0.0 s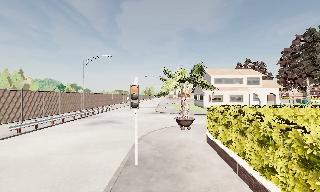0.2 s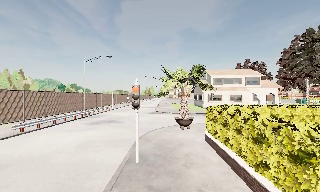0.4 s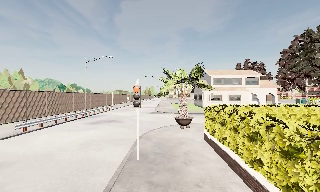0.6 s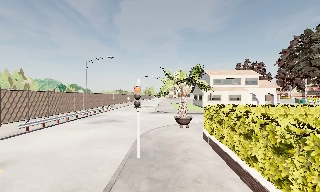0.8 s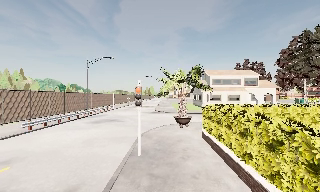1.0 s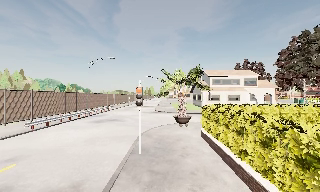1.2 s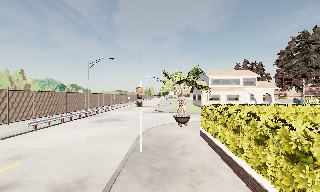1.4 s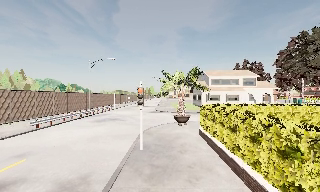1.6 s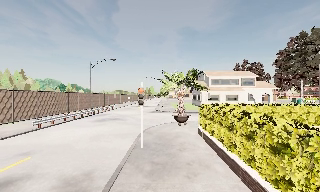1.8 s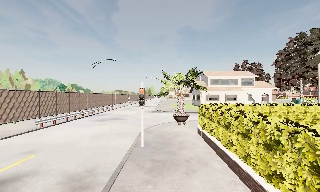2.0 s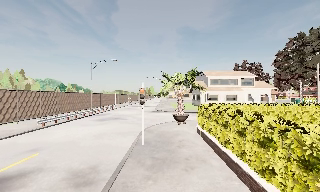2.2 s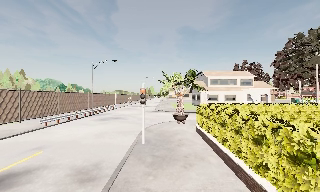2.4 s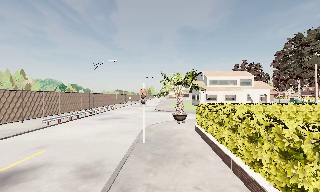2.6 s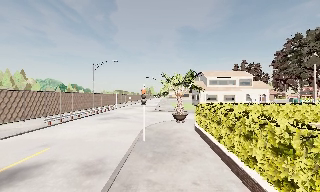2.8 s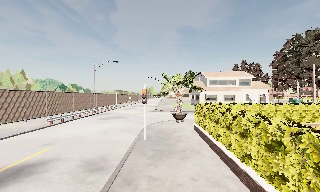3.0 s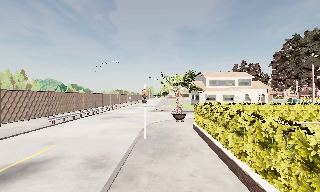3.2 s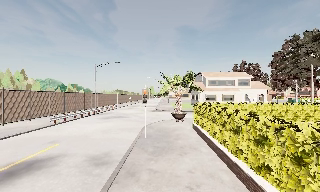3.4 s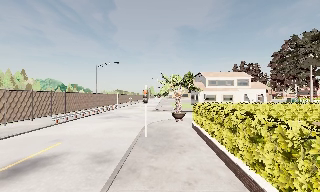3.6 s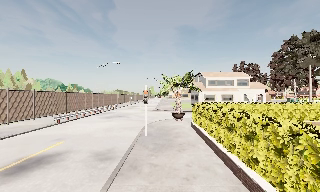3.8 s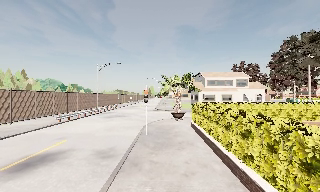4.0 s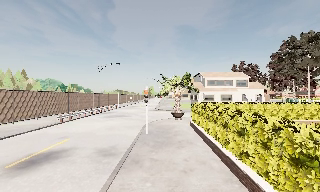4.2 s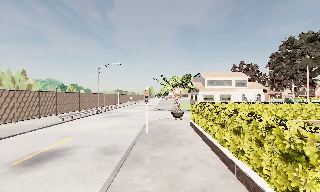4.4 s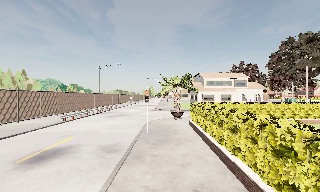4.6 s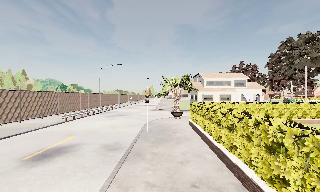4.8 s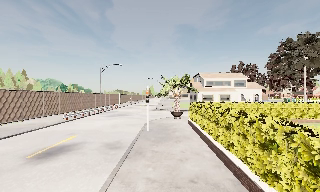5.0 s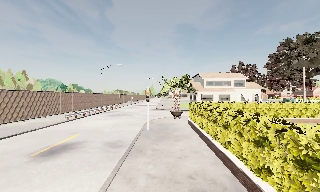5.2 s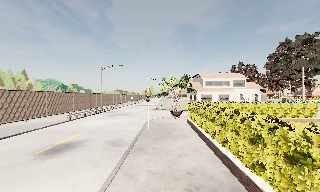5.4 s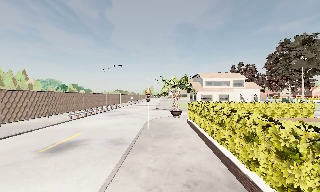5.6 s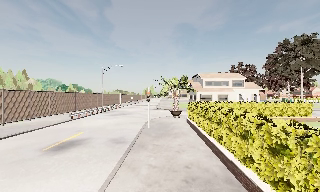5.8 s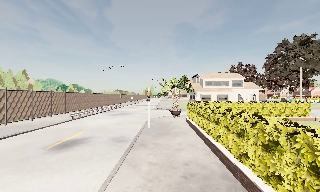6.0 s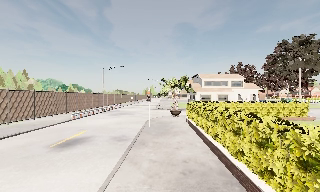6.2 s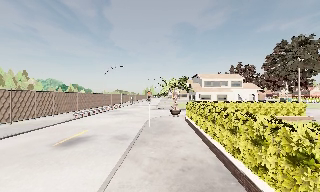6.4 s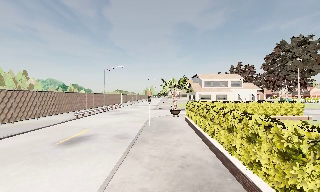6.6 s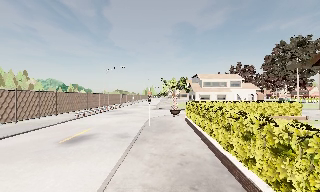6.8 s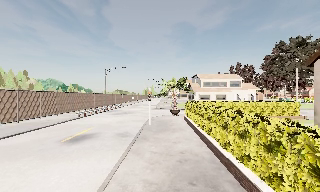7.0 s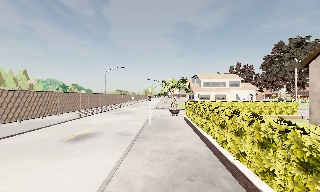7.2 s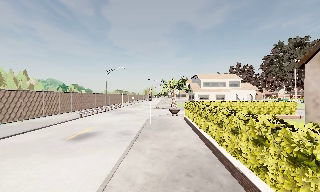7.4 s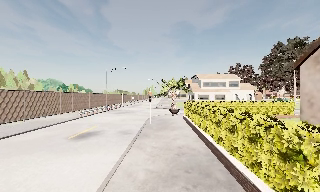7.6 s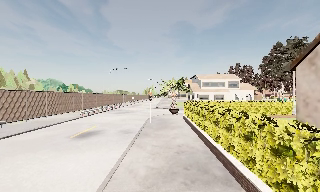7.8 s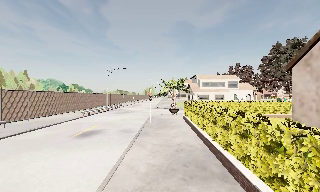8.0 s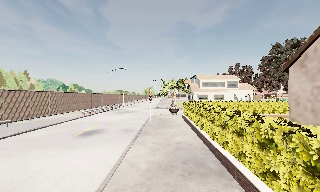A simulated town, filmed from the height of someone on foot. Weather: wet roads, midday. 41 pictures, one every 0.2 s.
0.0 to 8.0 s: The camera travels backward, about 9 m, so what stands in front gets smaller.
The film runs backward here.
